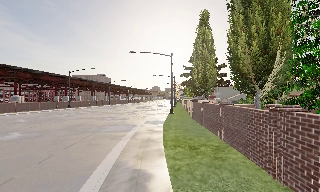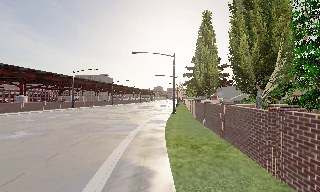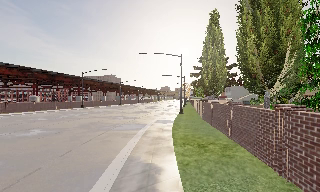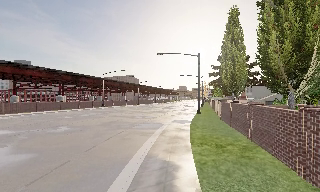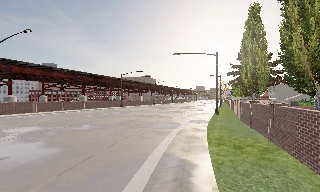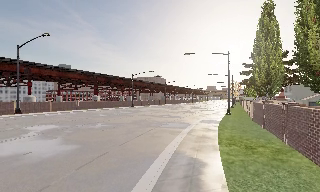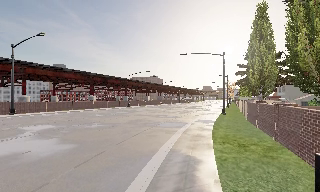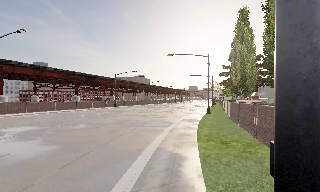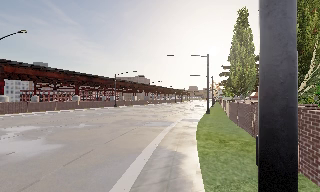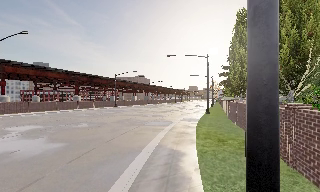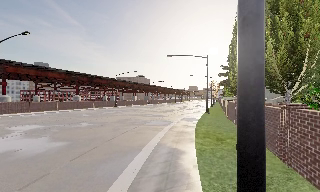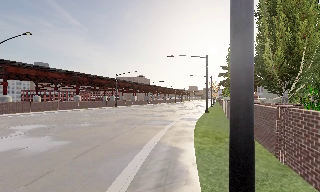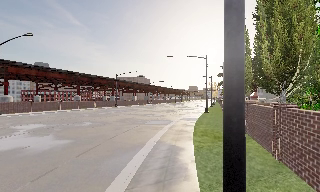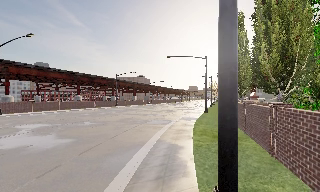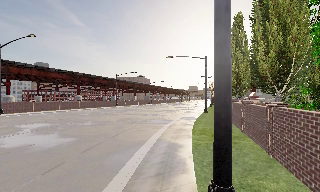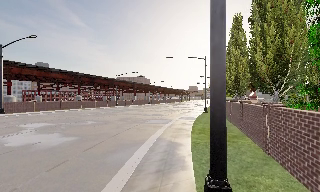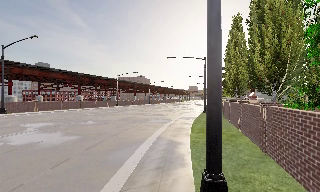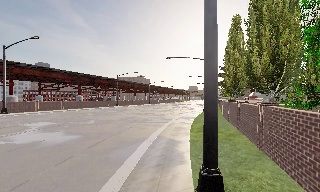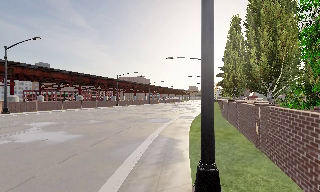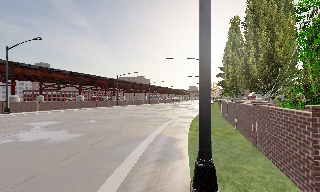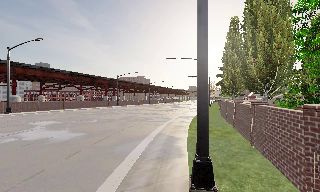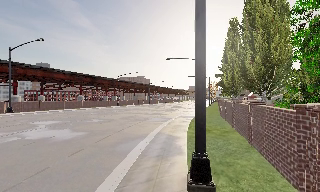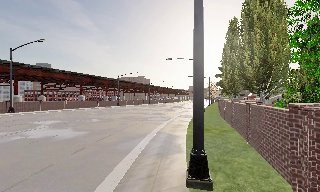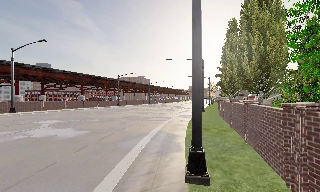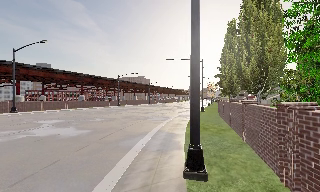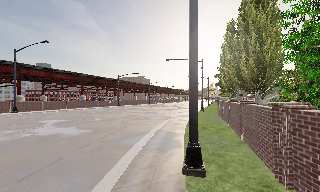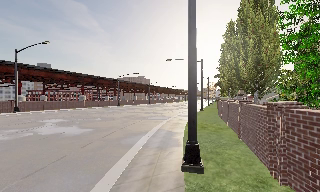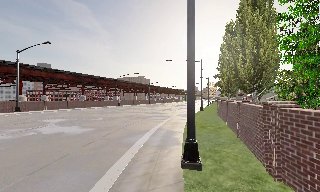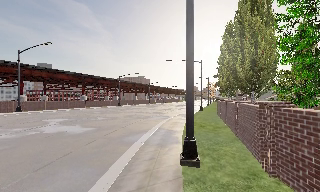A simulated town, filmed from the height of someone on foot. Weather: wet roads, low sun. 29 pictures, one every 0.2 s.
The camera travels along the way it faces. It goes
backward.
0.0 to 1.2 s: The camera pans to its left, which is counterclockwise from overhead, by about 20 degrees. It travels backward, about 1.5 m, so what stands in front gets smaller.
1.2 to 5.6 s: The camera travels backward, about 5 m, so what stands in front gets smaller.
The film runs backward here.
